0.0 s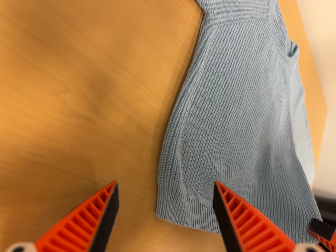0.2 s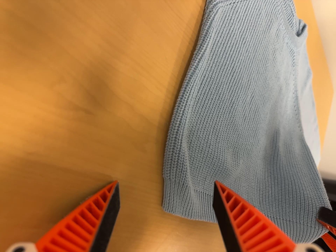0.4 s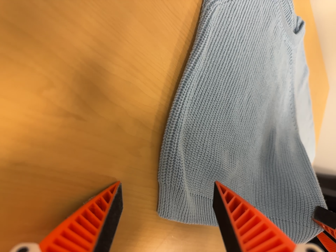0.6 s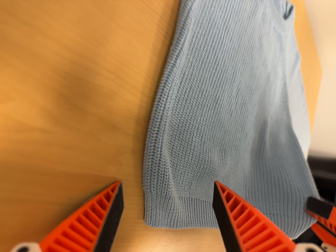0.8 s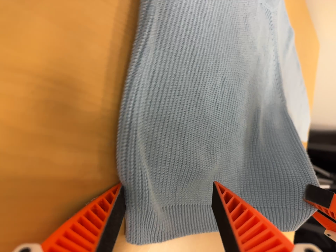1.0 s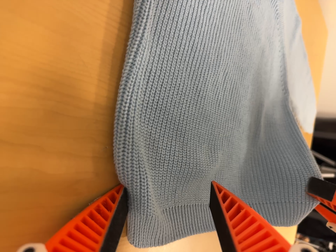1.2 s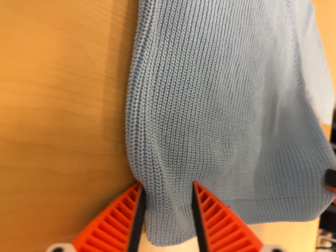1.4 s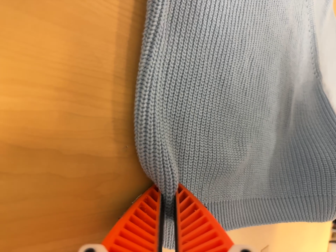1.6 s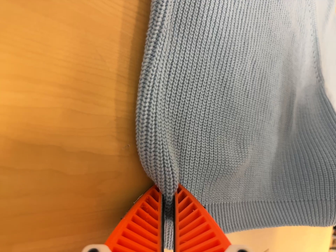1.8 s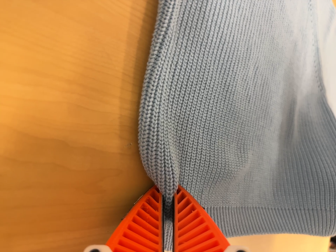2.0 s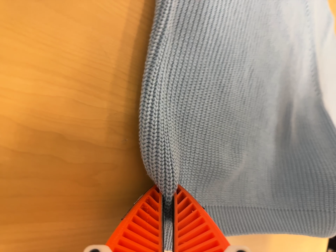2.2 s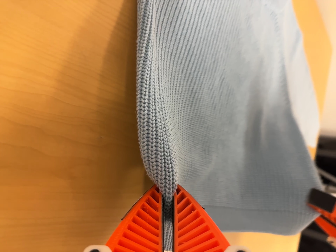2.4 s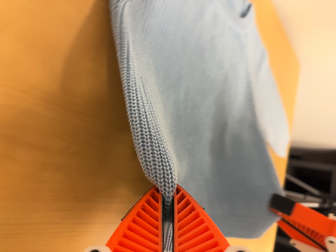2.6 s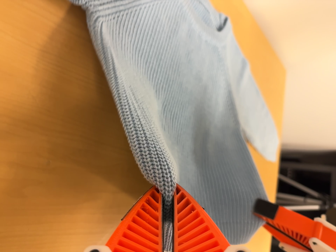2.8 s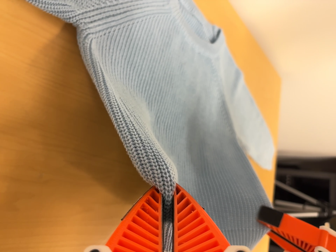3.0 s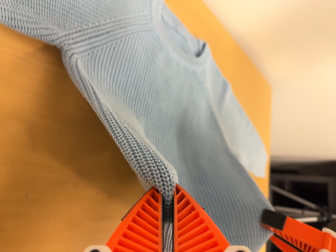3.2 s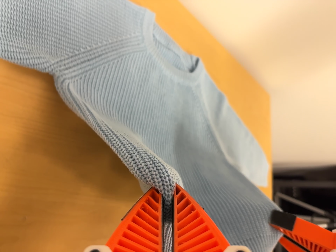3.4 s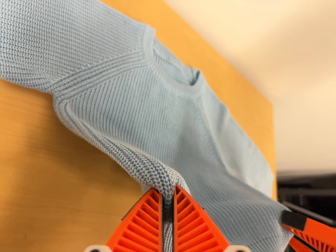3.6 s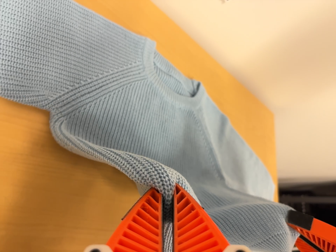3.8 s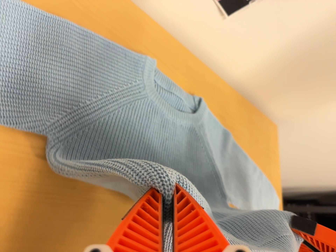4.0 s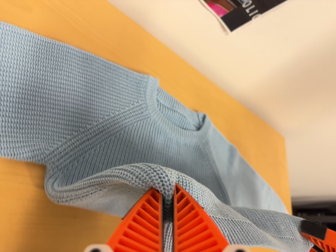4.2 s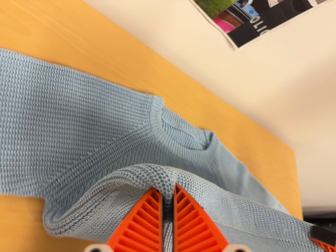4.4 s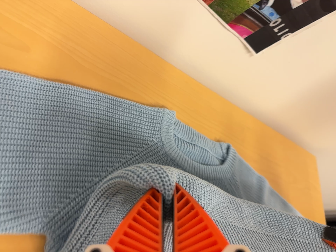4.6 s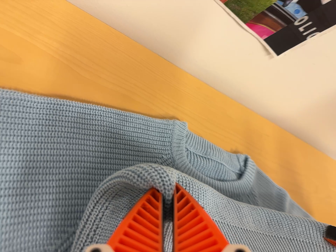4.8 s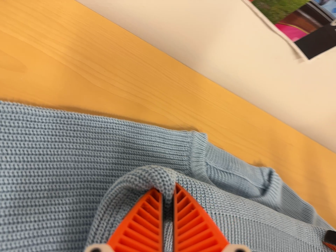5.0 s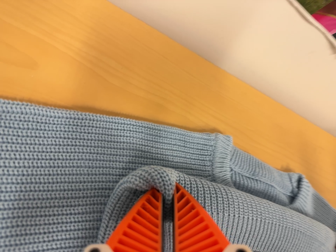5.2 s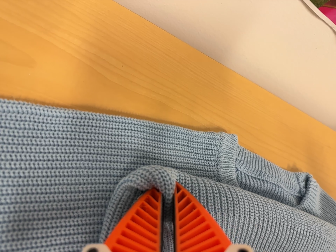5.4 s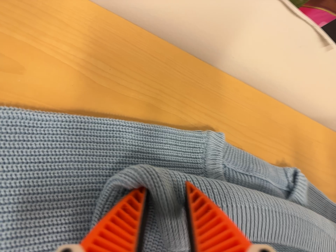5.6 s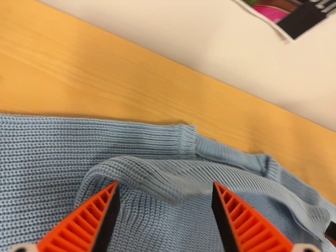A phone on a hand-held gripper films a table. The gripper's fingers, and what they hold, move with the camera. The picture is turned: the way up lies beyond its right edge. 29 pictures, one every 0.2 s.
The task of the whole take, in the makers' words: fold up.
0.0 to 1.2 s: The camera travels forward, toward the top of its view and to its right, about 10 cm, so what stands in front looms larger. Its aim tips toward the bottom of its view by about 15 degrees. It rolls about its line of sight by about 10 degrees, and the scene rotates counterclockwise.
1.2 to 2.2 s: The camera shifts only a little, or ends up much as it began.
2.2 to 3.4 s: The camera travels to its right and backward, about 12 cm, so close, fixed things drift to the left. Its aim tips toward the top of its view by about 15 degrees, and the scene shifts downward. It rolls about its line of sight by about 10 degrees, and the scene rotates counterclockwise.
3.4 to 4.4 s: The camera travels toward the top of its view and forward, about 12 cm, so close, fixed things drift downward.
4.4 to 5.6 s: The camera travels forward, about 8 cm, so what stands in front looms larger.
The film runs forward here.
